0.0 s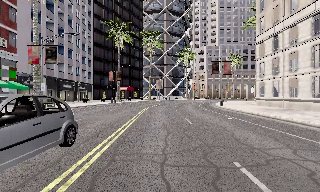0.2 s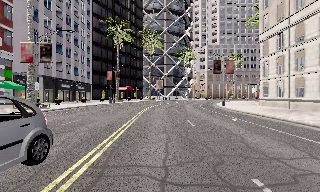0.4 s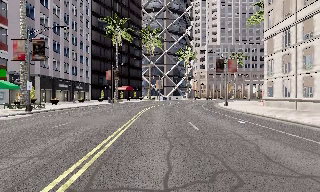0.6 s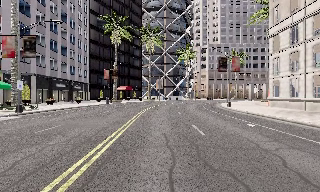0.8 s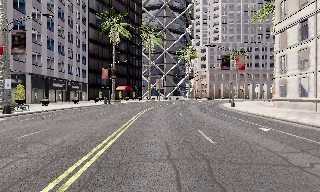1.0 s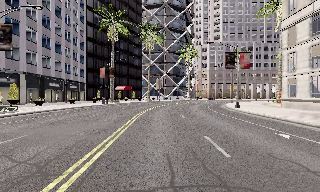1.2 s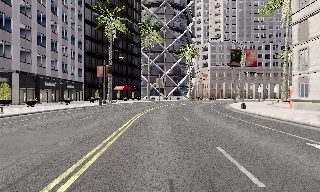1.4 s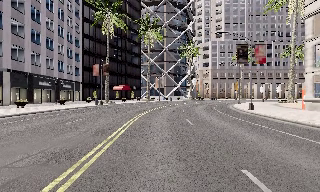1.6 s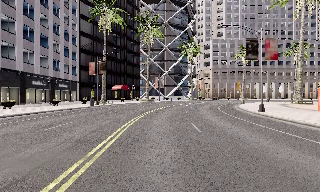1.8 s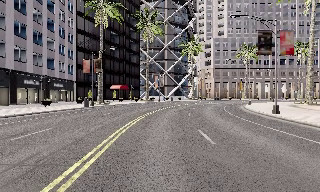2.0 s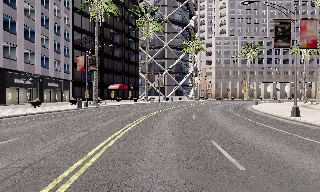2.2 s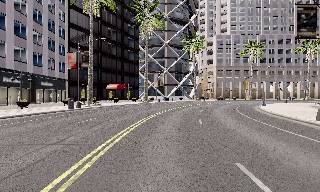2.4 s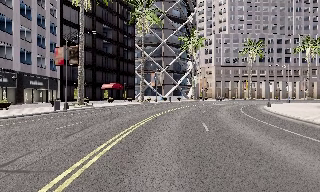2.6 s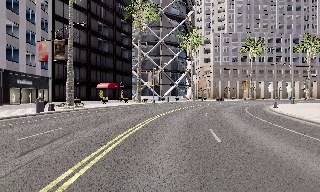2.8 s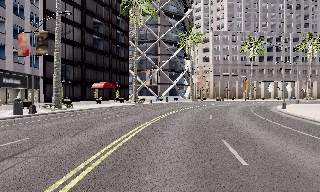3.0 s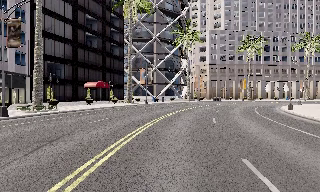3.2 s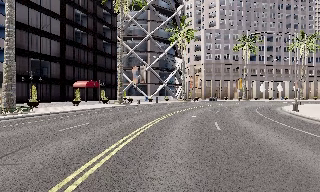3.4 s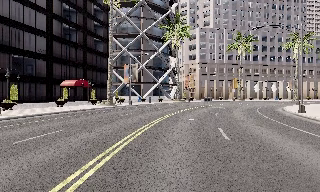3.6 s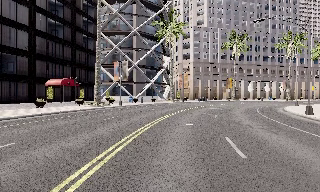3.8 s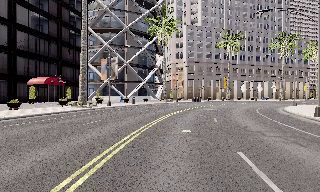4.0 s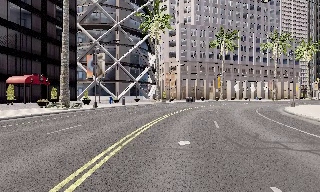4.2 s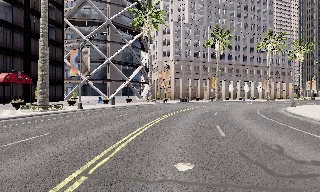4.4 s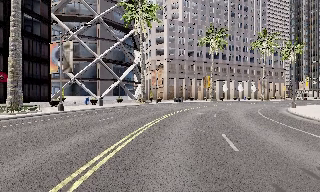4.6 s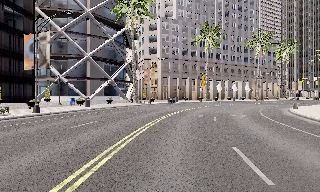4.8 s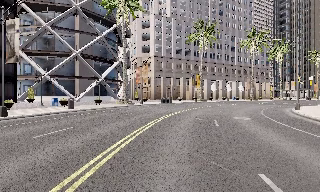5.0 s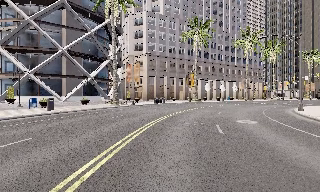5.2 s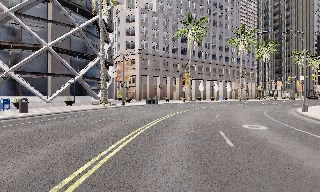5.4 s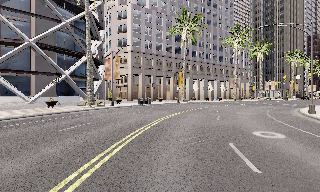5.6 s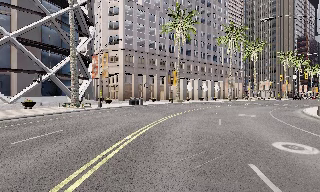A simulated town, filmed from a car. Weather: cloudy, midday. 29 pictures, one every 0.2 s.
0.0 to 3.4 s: The camera travels forward, about 25 m, so what stands in front looms larger. It gains speed.
3.4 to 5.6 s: The camera pans to its right, which is clockwise from overhead, by about 25 degrees. It travels forward, about 20 m, so what stands in front looms larger.
The film runs forward here.
